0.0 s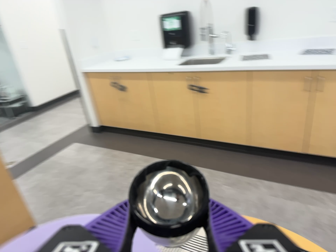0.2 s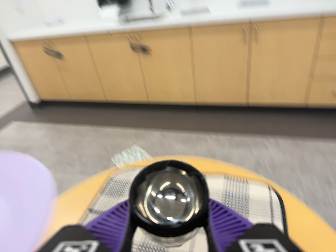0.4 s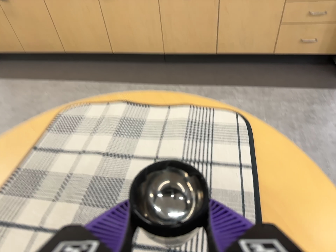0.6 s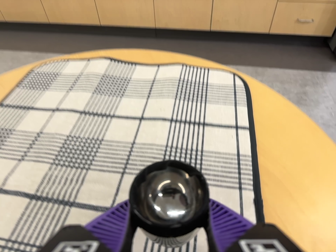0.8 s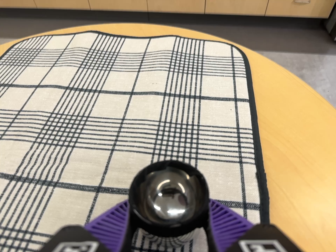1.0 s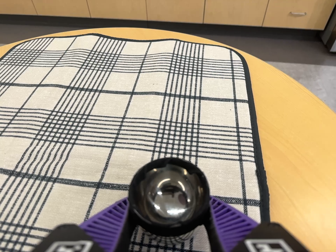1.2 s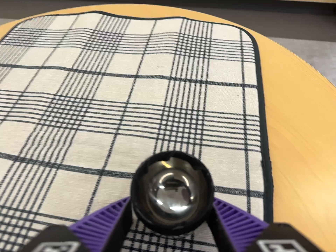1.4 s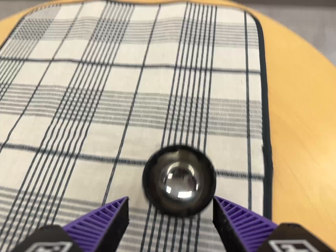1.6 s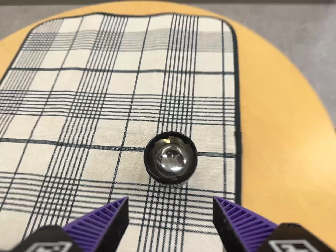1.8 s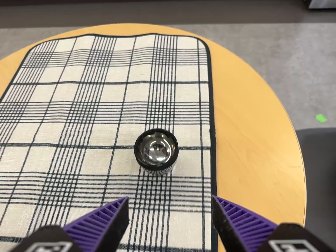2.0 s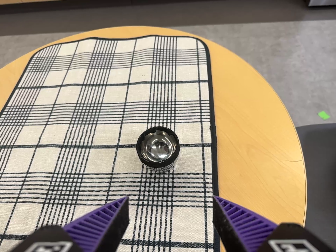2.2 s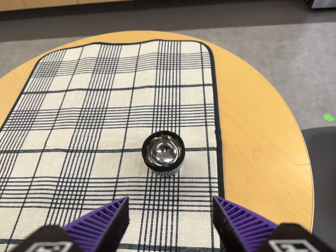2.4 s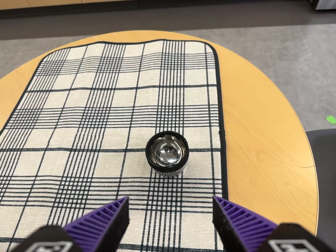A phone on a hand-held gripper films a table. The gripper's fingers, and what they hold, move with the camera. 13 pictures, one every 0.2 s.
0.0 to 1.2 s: The scene slides to the left, as the camera pans about 20 degrees to its right. It travels toward the bottom of its view, forward and to its right, about 34 cm, so close, fixed things drift upward. Its aim tips toward the bottom of its view by about 25 degrees, and the scene shifts upward.
1.2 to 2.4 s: The camera travels backward, about 18 cm, so what stands in front gets smaller.
The film runs forward here.
